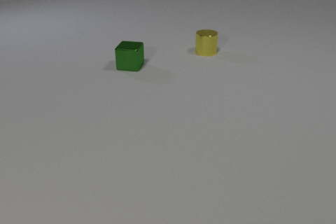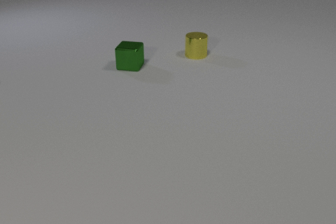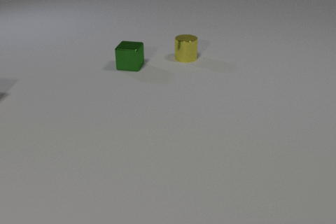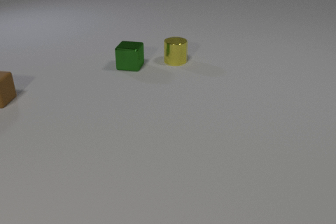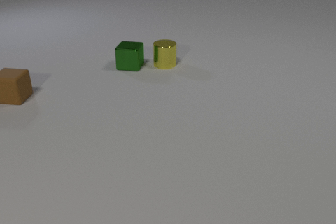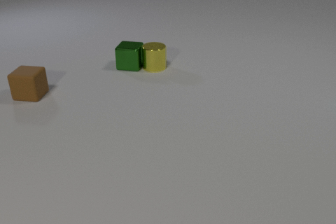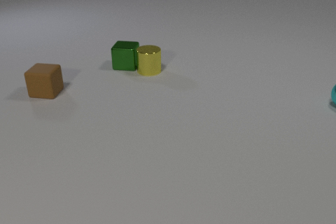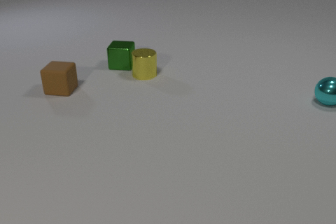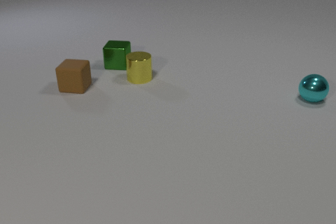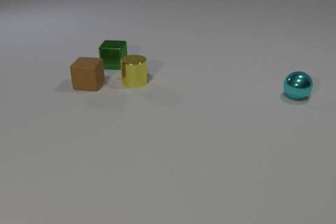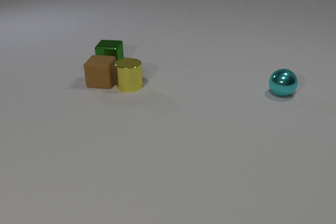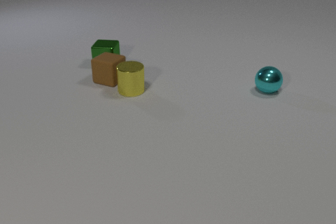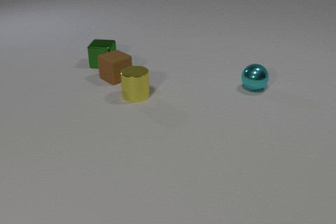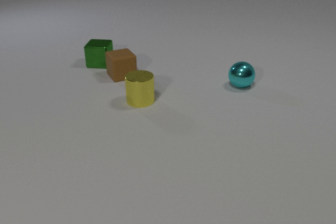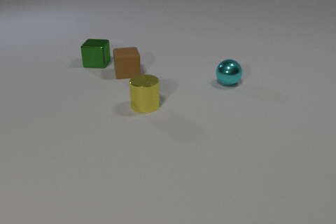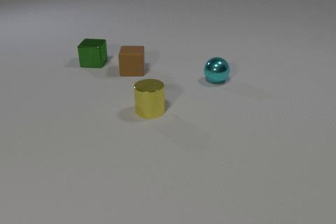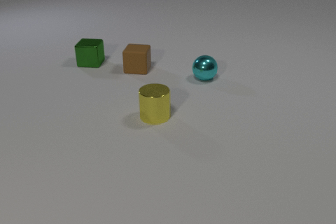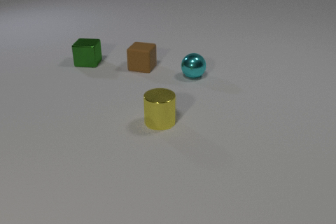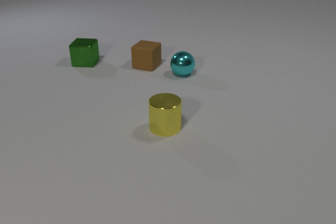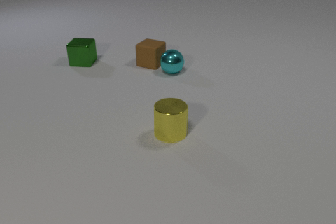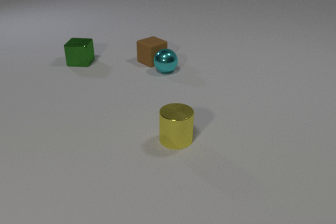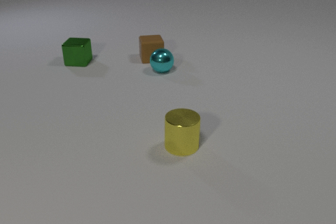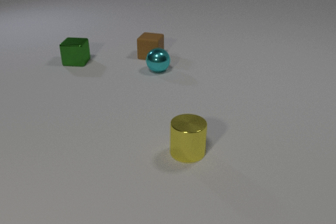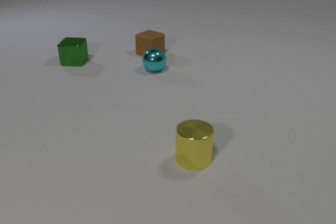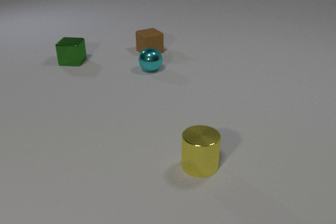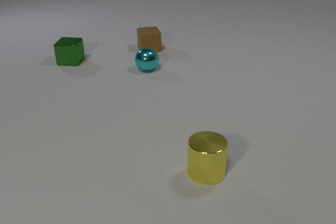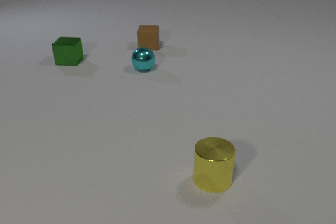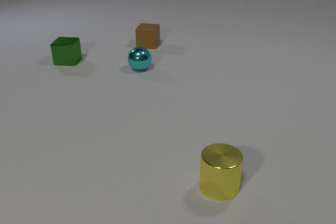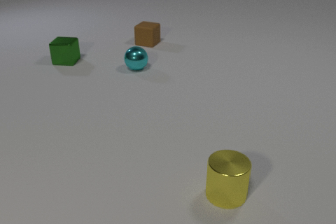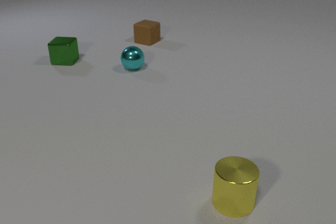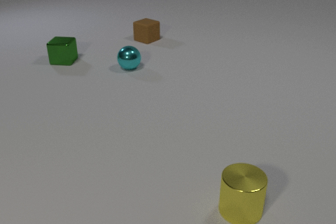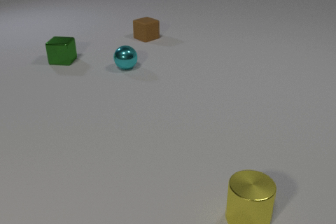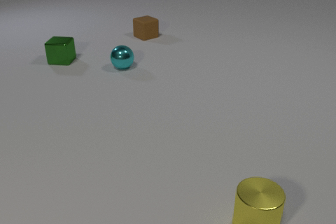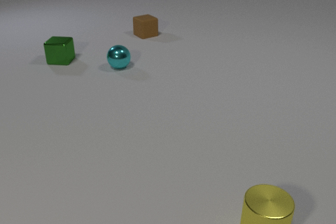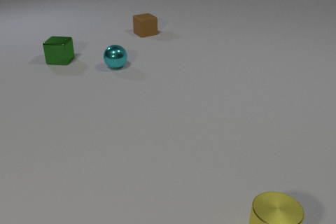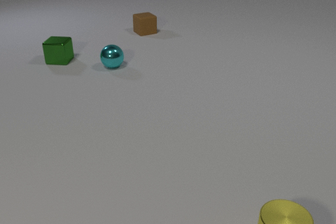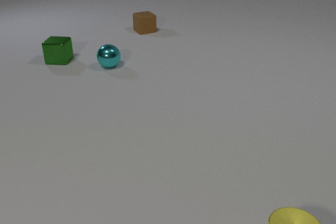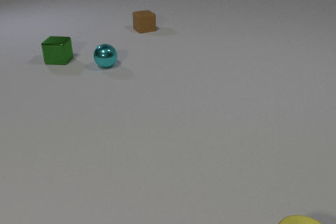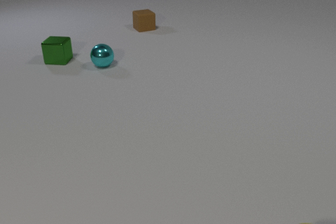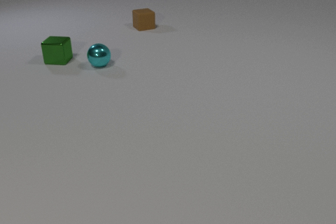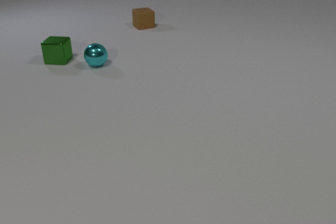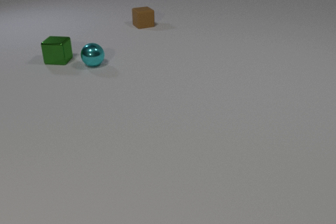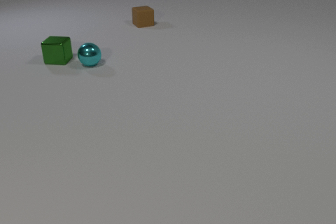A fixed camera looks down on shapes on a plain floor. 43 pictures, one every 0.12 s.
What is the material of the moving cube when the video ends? rubber.
How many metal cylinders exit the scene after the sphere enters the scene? 1.
What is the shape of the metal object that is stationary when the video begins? cube.
0.00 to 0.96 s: The brown rubber cube comes in at the left edge, slides to the right. The yellow metal cylinder slides toward the camera and to the left. The cyan metal sphere comes in at the right edge, rolls to the left. The green metal cube slides to the left. The yellow metal cylinder and the green metal cube collide.
0.96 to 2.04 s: The brown rubber cube slides to the right and away from the camera, spins so that its near face slides to the left, clockwise seen from above. The yellow metal cylinder slides toward the camera. The cyan metal sphere rolls to the left. The green metal cube slides to the left. The brown rubber cube and the yellow metal cylinder collide.
2.04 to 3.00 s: The brown rubber cube slides away from the camera, spins clockwise seen from above by about 150 degrees, its near face sliding to the left. The yellow metal cylinder slides toward the camera and to the right. The cyan metal sphere rolls to the left. The green metal cube slides to the left and away from the camera. The brown rubber cube and the cyan metal sphere collide.
3.00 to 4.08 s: The brown rubber cube slides away from the camera, spins so that its near face slides to the left, clockwise seen from above. The yellow metal cylinder slides toward the camera and to the right. The cyan metal sphere rolls to the left. The green metal cube slides to the left and away from the camera.
4.08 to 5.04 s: The brown rubber cube slides away from the camera. The yellow metal cylinder slides to the right and toward the camera, leaves at the bottom edge. The cyan metal sphere rolls to the left.
